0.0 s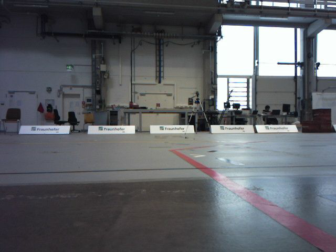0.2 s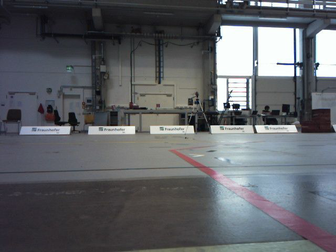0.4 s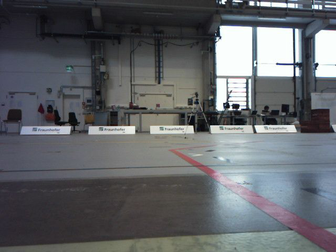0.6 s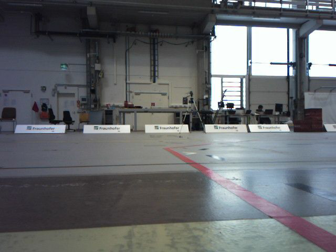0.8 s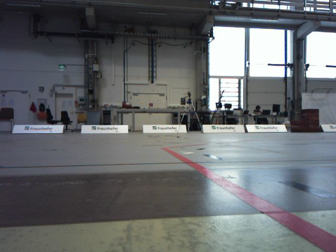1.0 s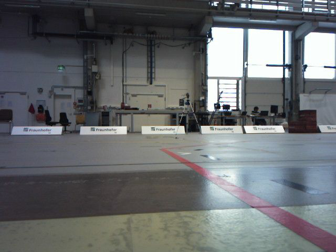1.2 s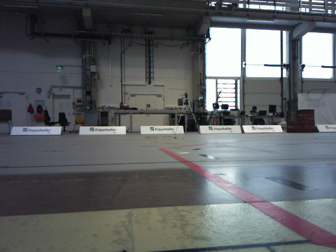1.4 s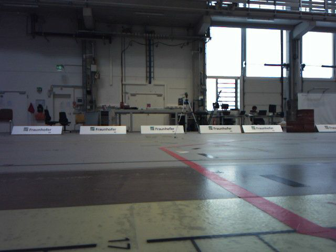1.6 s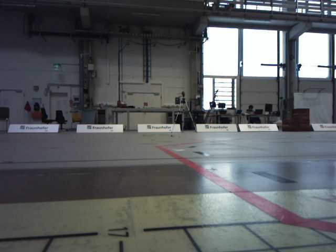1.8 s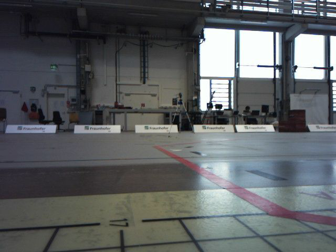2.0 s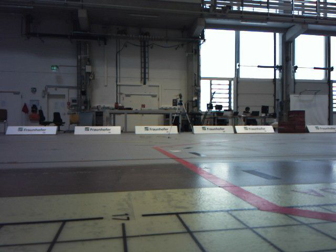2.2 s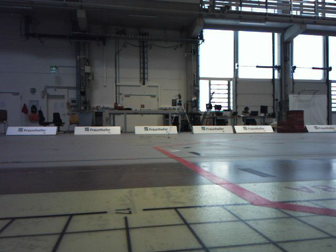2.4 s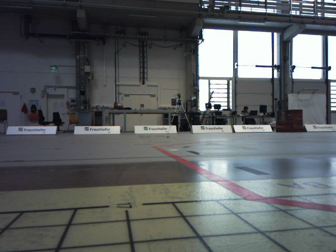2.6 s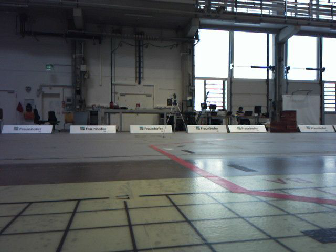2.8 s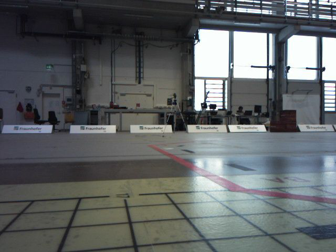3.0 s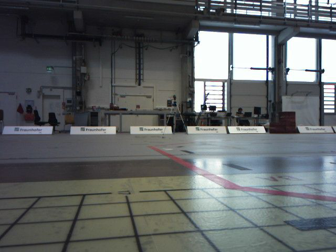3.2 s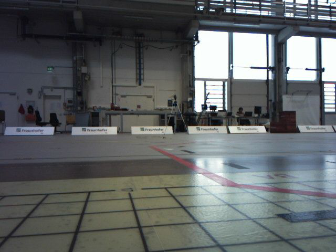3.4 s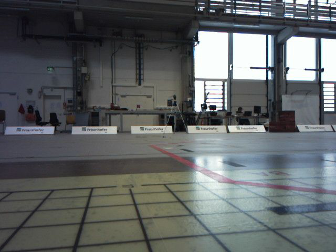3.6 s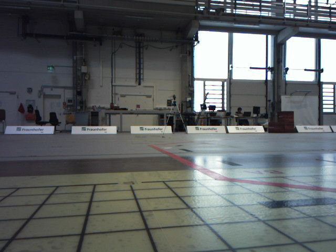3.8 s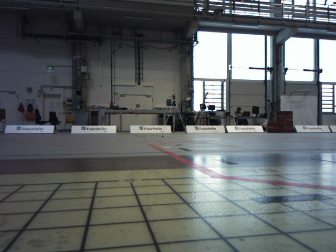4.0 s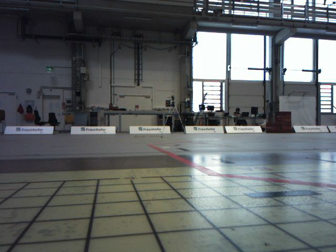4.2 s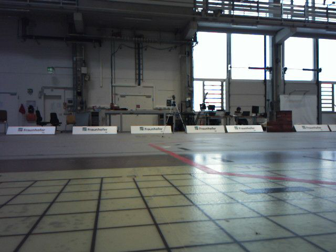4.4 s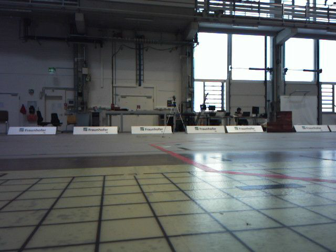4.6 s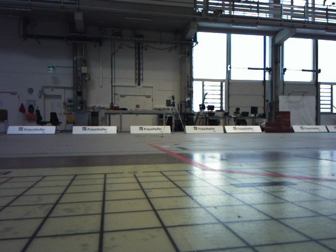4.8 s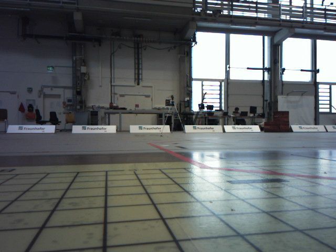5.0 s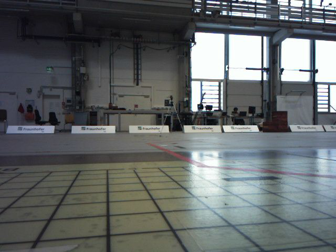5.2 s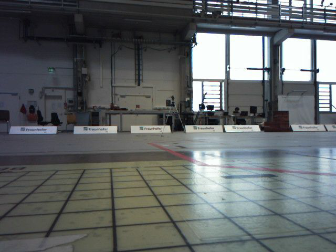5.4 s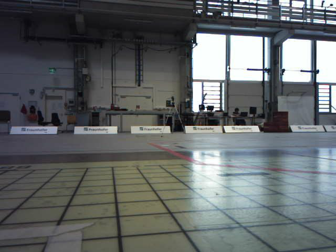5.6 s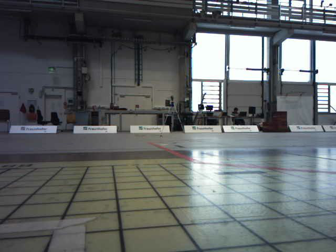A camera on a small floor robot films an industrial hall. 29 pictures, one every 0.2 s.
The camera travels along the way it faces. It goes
backward.
0.0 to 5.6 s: The camera travels backward, about 1.2 m, so what stands in front gets smaller.
The film runs backward here.
